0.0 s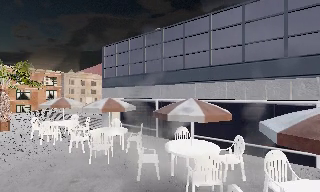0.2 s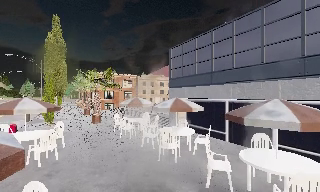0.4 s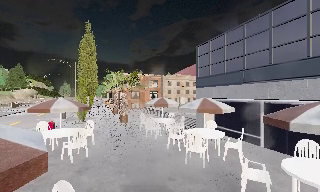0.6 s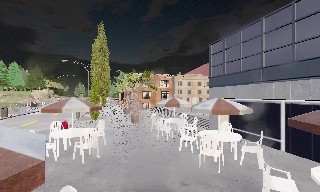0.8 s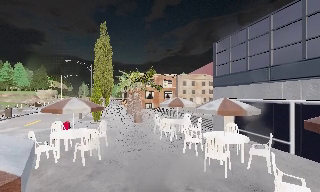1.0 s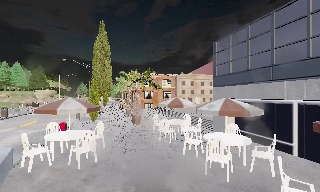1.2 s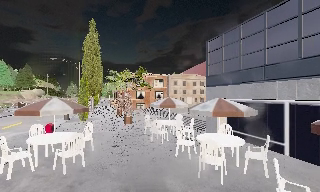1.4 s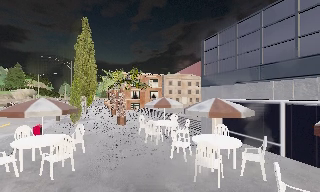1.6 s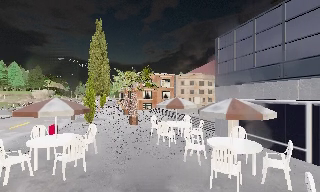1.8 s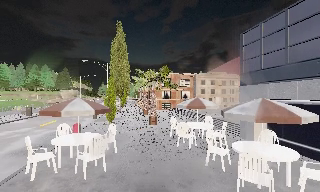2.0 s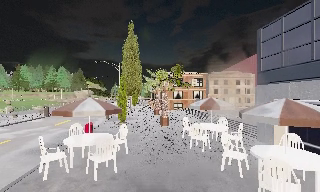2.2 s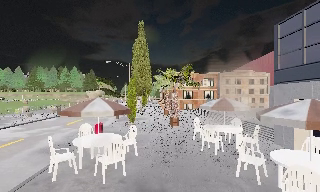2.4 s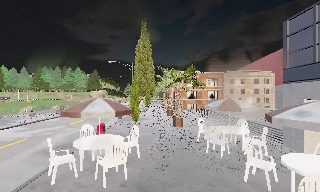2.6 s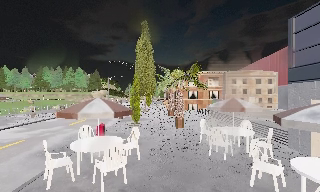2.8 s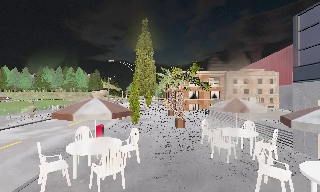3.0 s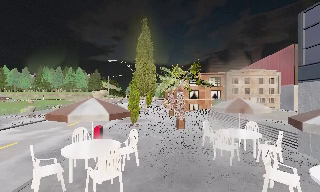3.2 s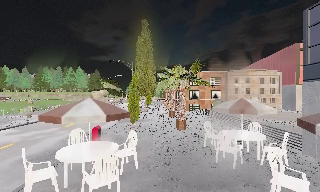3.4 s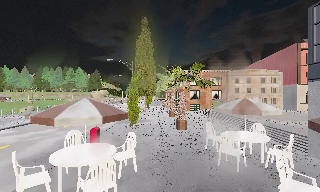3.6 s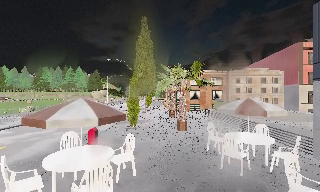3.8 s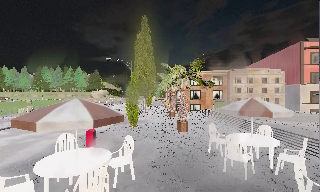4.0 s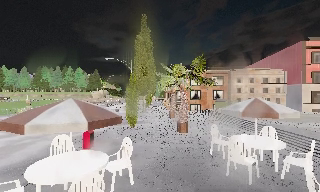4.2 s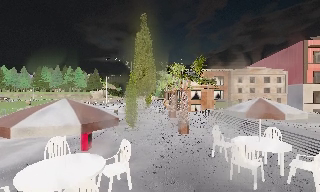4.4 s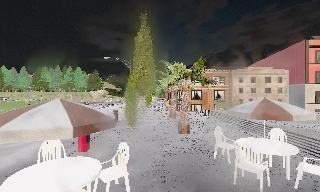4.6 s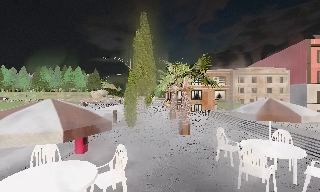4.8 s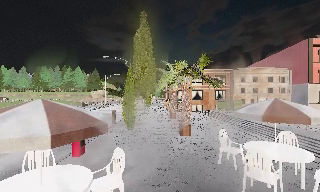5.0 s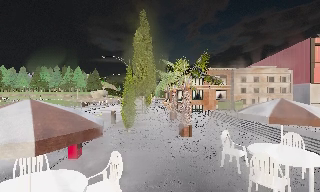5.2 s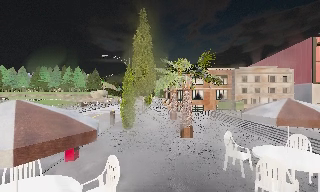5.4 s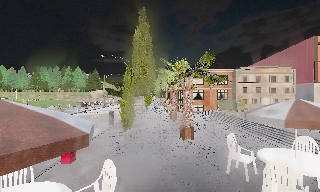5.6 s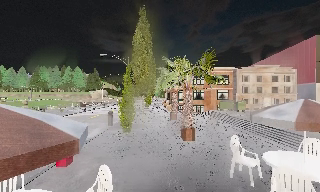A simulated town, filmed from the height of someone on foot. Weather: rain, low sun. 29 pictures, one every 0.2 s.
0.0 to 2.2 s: The camera pans to its left, which is counterclockwise from overhead, by about 50 degrees. It travels forward, about 2.5 m.
2.2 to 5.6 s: The camera travels forward, about 4 m, so what stands in front looms larger.
The film runs forward here.
